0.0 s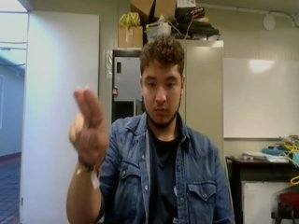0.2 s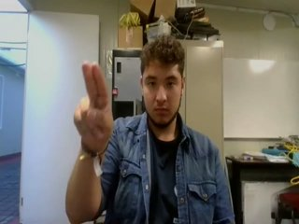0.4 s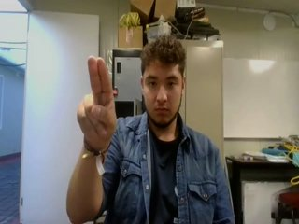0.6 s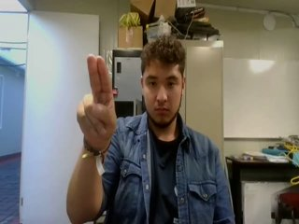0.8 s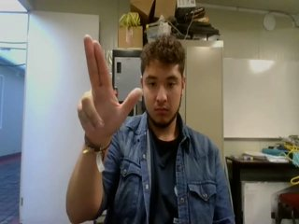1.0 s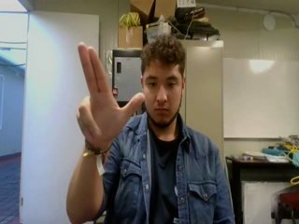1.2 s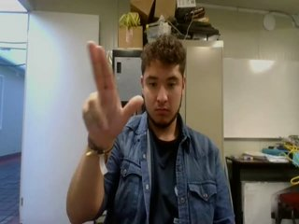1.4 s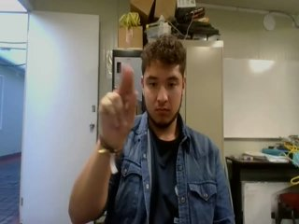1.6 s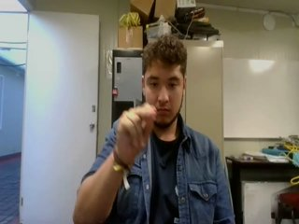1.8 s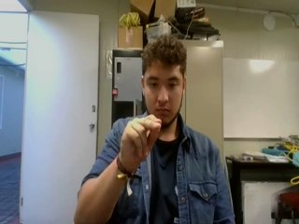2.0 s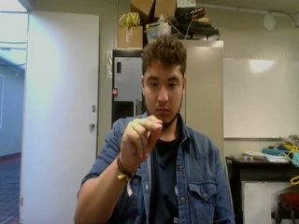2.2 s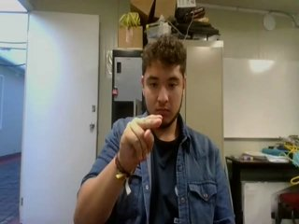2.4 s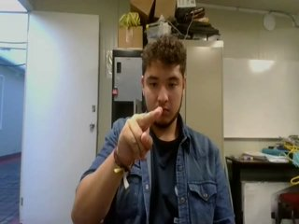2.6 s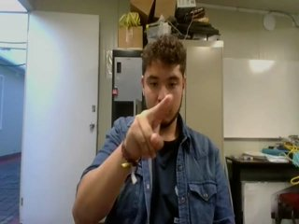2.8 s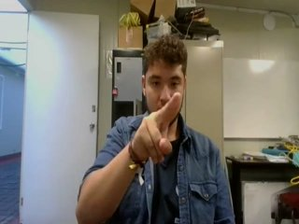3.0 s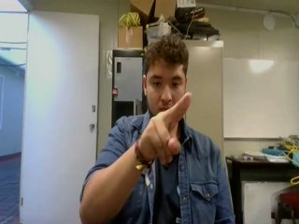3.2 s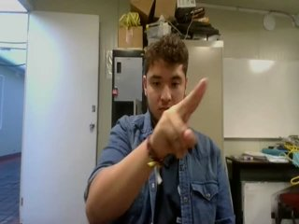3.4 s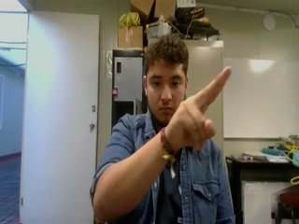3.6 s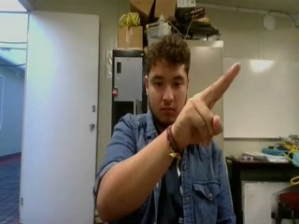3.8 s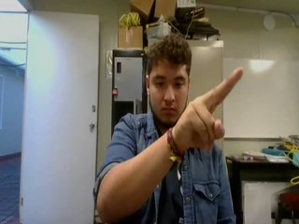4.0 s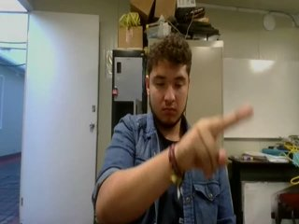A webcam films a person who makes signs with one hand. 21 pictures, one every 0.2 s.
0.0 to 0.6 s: Pointing with two fingers.
0.7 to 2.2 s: Zoom out.
2.3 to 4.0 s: Pointing with two fingers.
